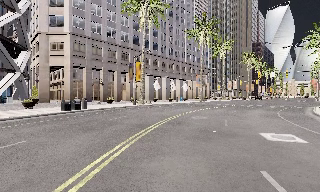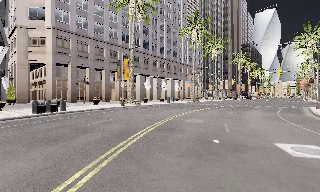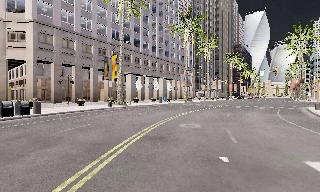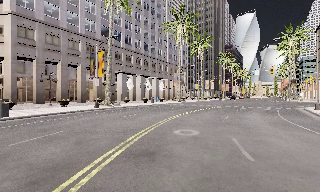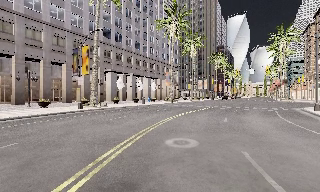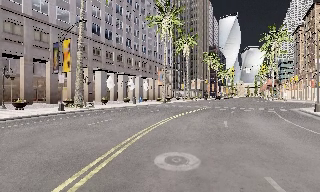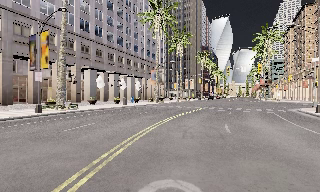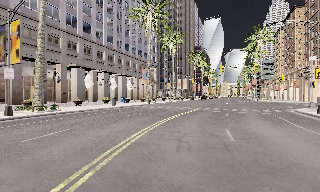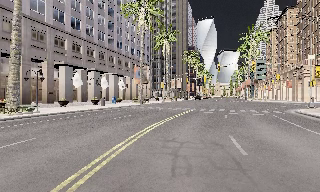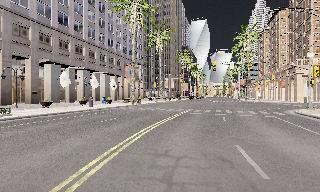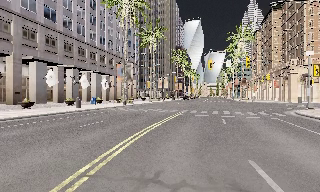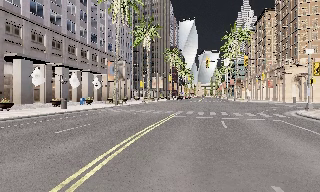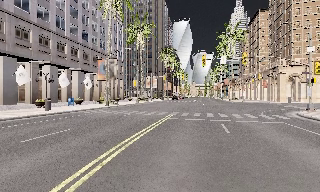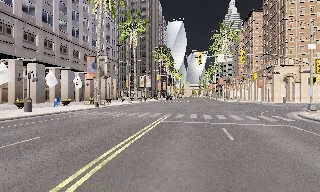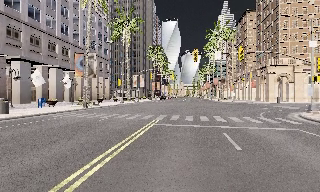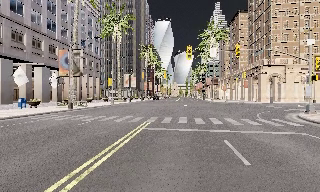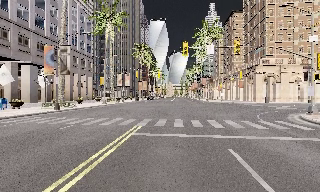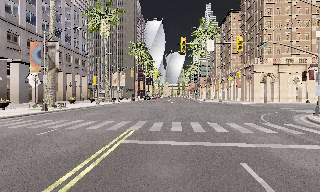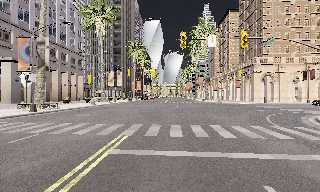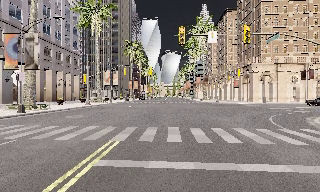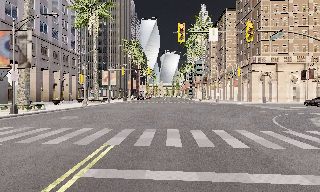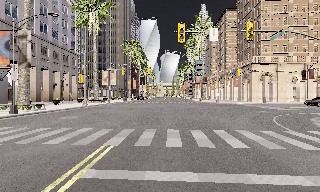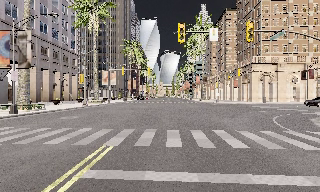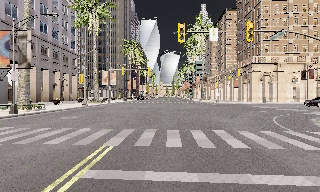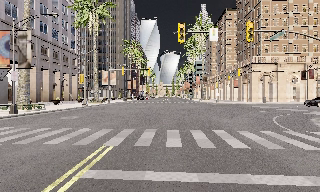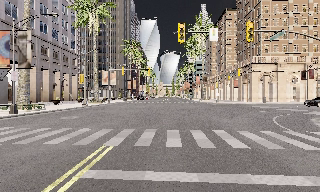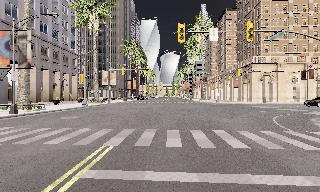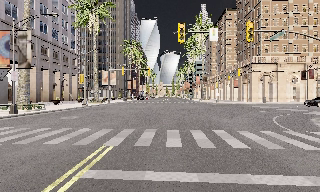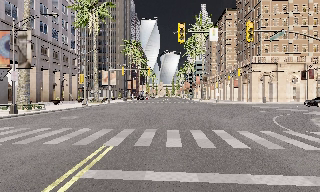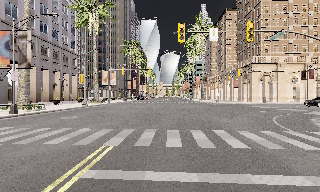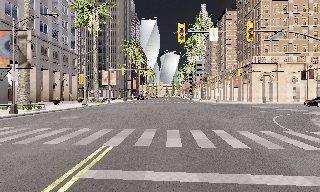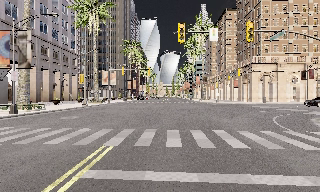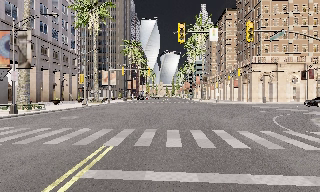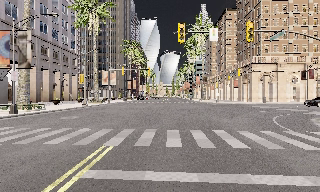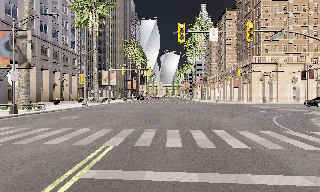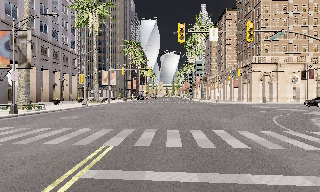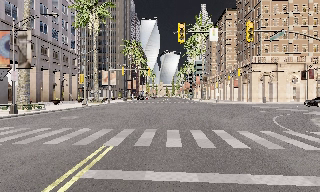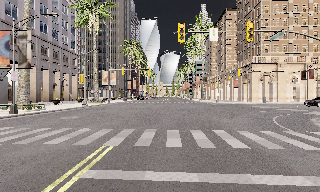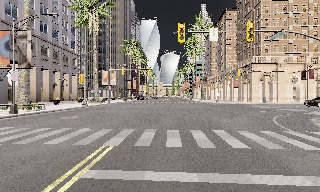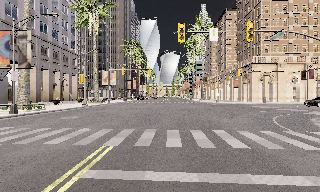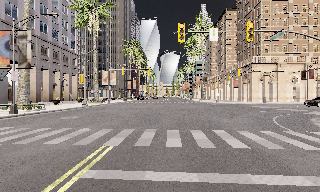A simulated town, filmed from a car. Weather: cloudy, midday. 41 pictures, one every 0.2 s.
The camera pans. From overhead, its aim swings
clockwise.
The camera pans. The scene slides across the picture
to the left.
0.0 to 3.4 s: The camera swings to its right by about 40 degrees, and the scene slides to the left. It travels forward, about 25 m.
3.4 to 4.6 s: The camera travels forward, about 2 m, so what stands in front looms larger. It loses speed.
4.6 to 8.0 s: The camera keeps its place and its aim.
The film runs forward here.
